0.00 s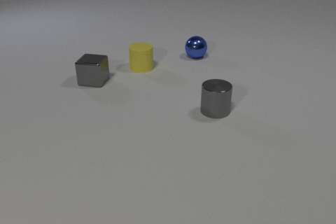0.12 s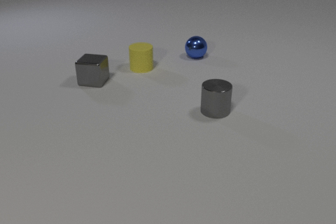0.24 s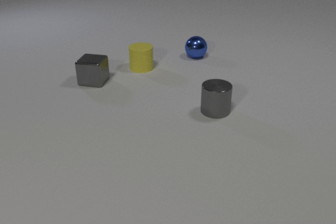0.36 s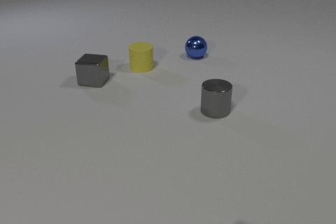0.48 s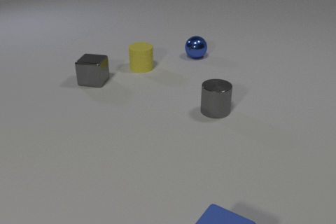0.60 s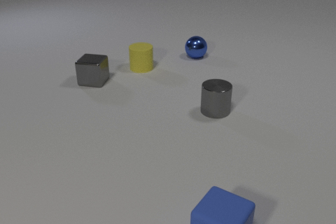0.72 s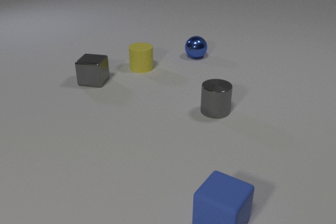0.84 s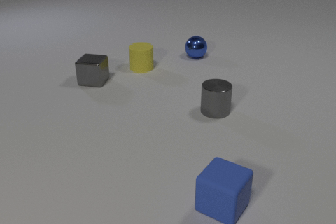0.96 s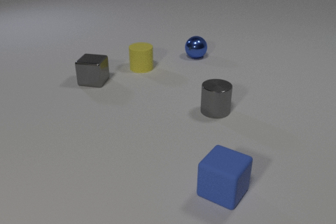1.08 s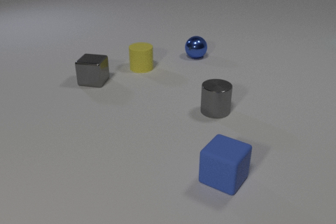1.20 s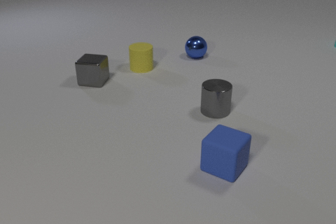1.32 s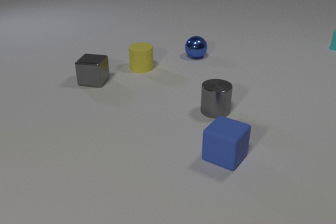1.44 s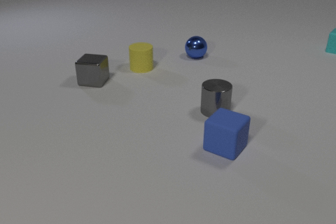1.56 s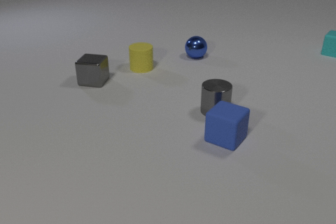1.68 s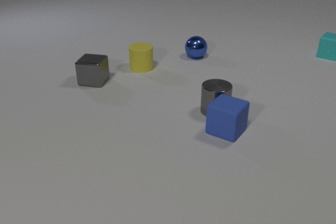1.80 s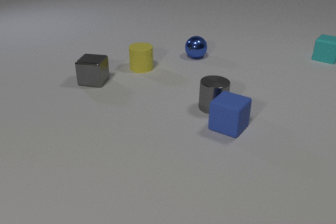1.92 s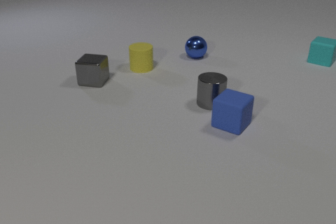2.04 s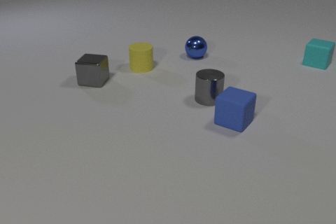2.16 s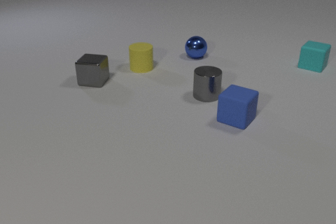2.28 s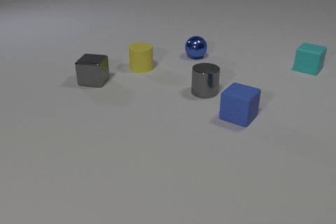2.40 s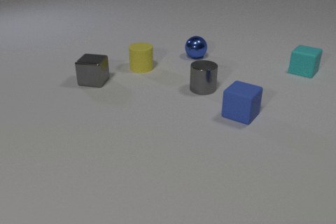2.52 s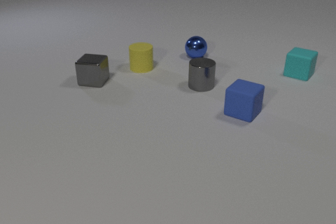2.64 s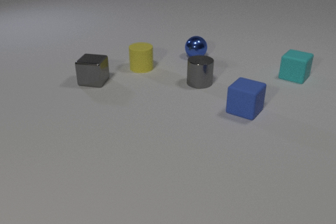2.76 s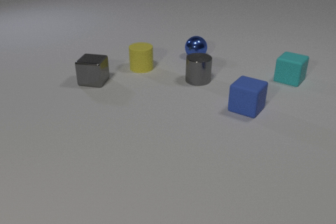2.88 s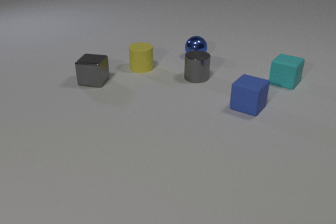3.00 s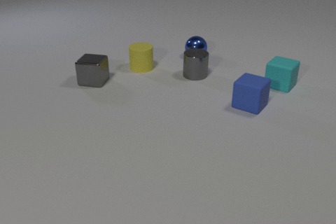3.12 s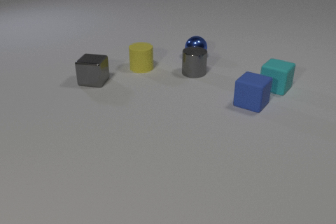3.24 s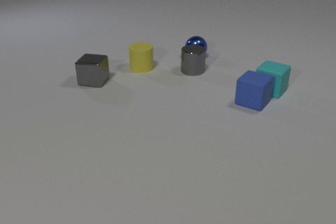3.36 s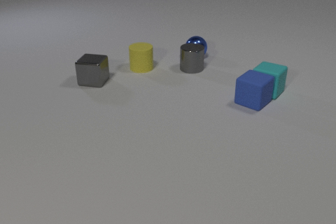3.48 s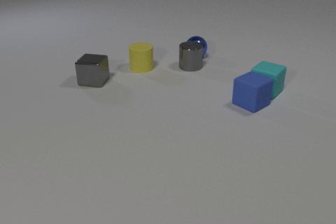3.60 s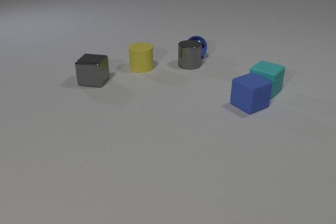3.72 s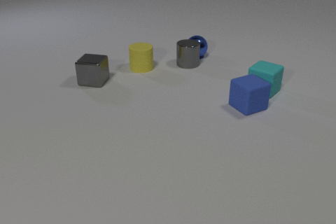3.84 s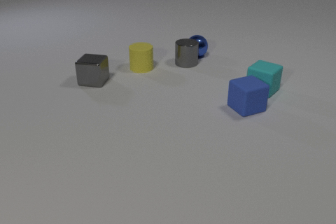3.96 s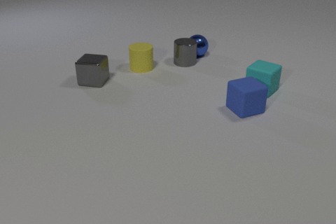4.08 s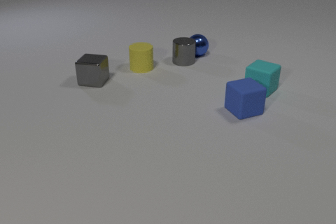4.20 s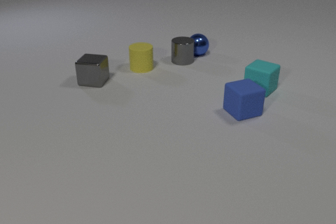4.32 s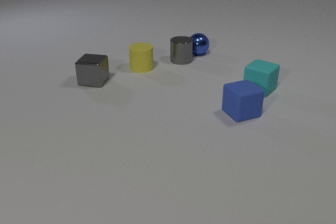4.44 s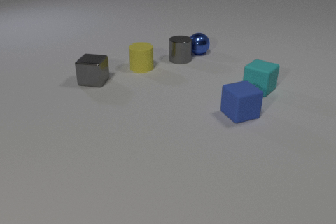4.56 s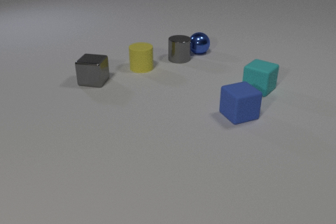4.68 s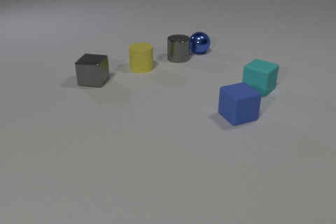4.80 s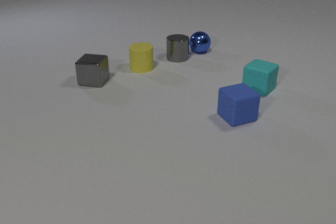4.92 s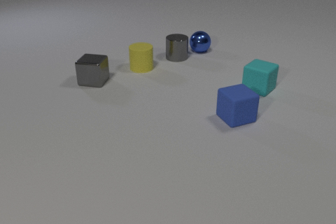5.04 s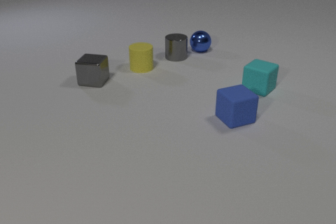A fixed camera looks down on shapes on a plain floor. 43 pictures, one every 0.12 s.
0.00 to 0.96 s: The blue rubber cube comes in at the bottom edge, slides away from the camera.
0.96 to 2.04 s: The blue rubber cube slides away from the camera. The gray metal cylinder slides away from the camera. The cyan rubber cube comes in at the right edge, slides toward the camera and to the left. The blue rubber cube and the gray metal cylinder collide.
2.04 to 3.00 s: The blue rubber cube slides away from the camera and to the right. The gray metal cylinder slides away from the camera. The cyan rubber cube slides toward the camera and to the left.
3.00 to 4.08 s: The blue rubber cube slides toward the camera, spins clockwise seen from above by about 30 degrees, its near face sliding to the left. The gray metal cylinder slides away from the camera. The cyan rubber cube slides to the left and toward the camera. The blue metal sphere rolls away from the camera. The blue rubber cube and the cyan rubber cube collide. The gray metal cylinder and the blue metal sphere collide.
4.08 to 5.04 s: The blue rubber cube slides toward the camera and to the left. The gray metal cylinder slides away from the camera and to the left. The blue metal sphere rolls away from the camera.
How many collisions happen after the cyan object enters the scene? 3.
Are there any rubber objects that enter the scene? yes.
What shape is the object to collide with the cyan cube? cube.
